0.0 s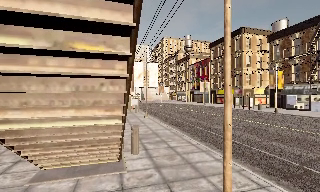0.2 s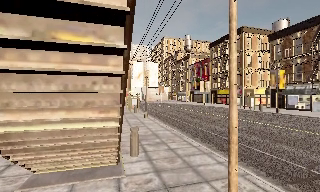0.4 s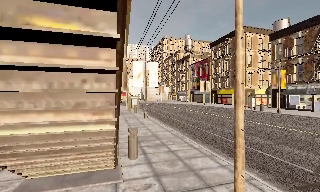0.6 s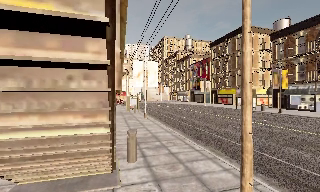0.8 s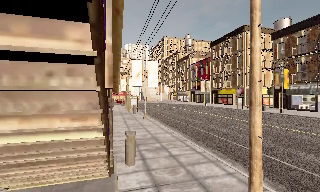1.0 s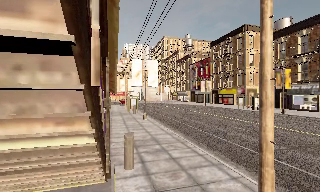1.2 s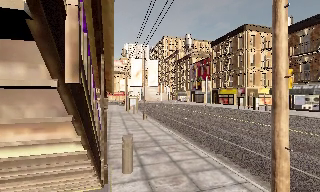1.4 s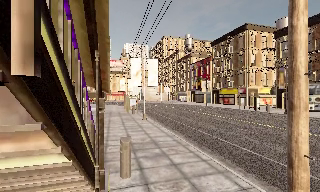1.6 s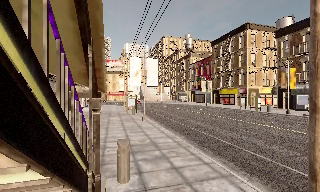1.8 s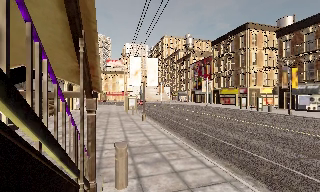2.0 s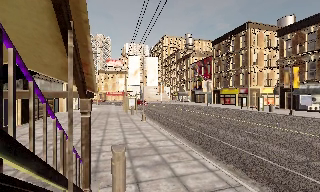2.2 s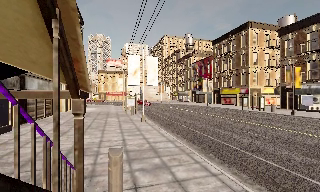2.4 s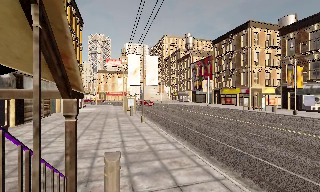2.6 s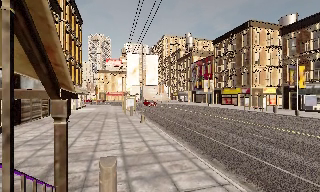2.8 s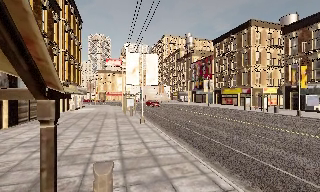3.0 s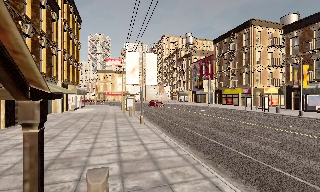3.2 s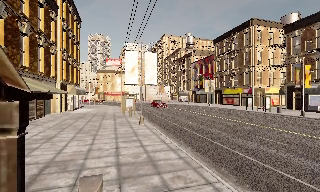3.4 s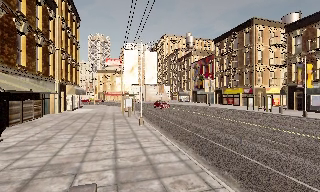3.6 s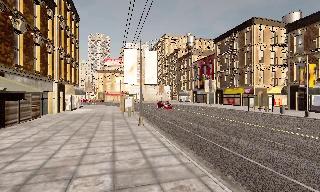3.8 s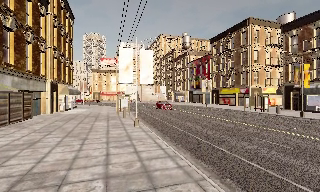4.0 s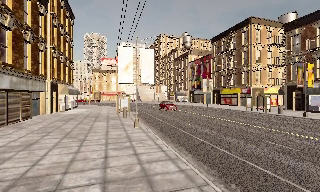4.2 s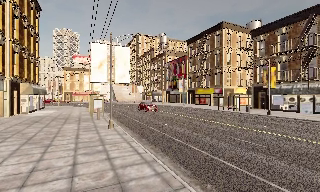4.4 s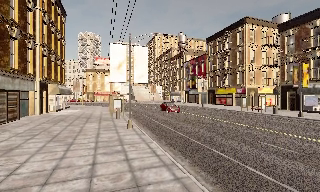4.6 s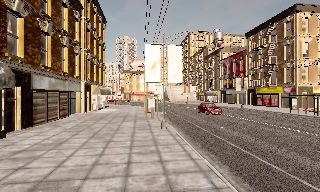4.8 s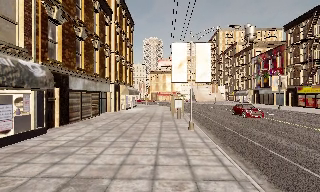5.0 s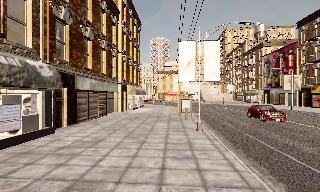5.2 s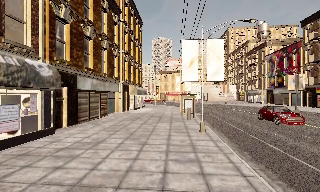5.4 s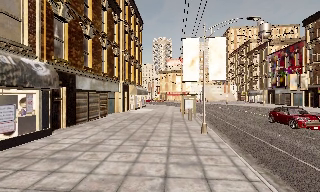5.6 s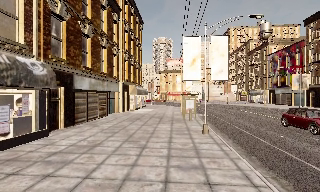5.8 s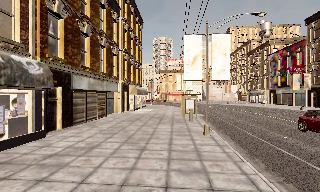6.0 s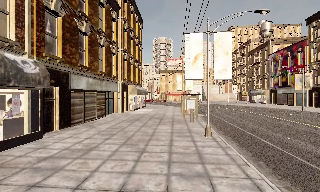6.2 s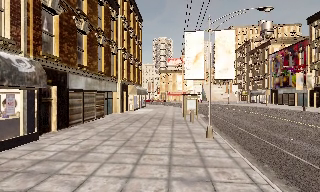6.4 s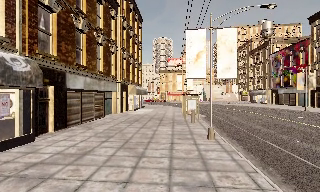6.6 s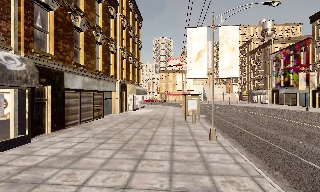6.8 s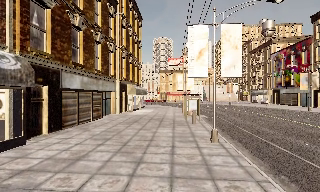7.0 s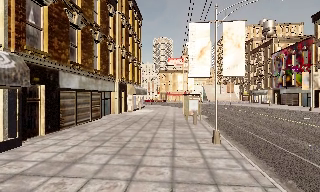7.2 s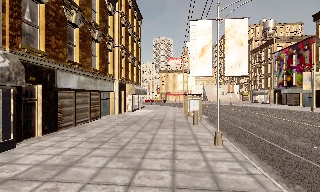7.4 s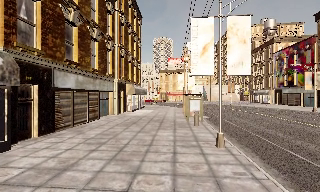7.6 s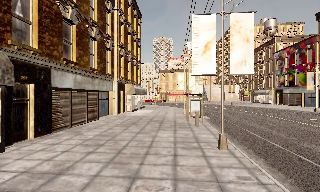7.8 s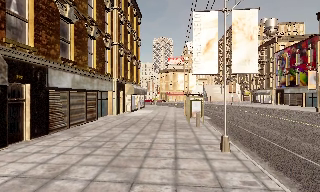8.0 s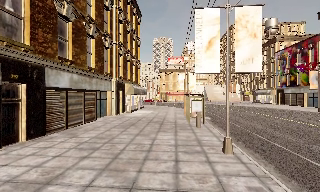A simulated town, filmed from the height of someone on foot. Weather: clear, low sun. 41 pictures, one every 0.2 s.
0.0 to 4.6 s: The camera travels forward, about 7 m, so what stands in front looms larger.
4.6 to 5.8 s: The scene slides to the right, as the camera pans about 15 degrees to its left. It travels forward, about 1.5 m, so what stands in front looms larger.
5.8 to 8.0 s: The camera travels forward, about 3 m, so what stands in front looms larger.
The film runs forward here.
